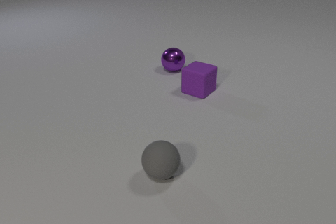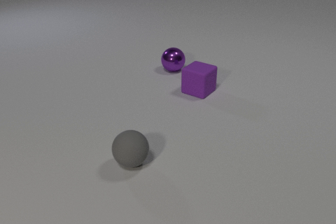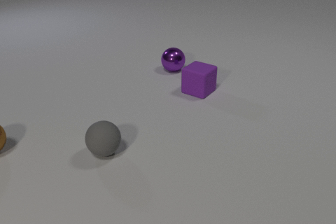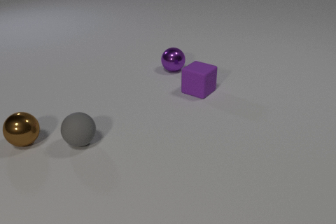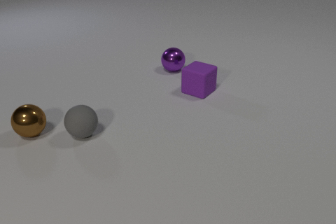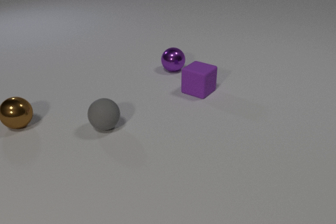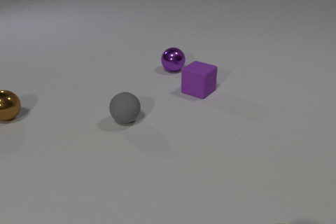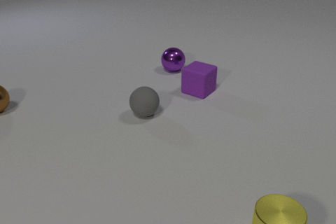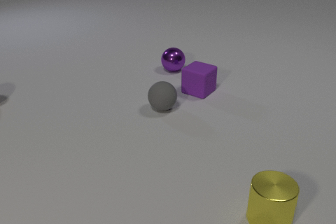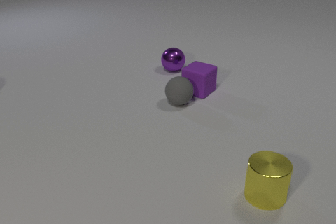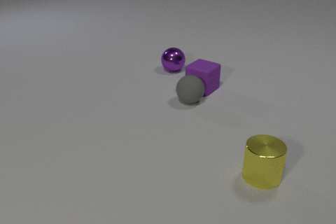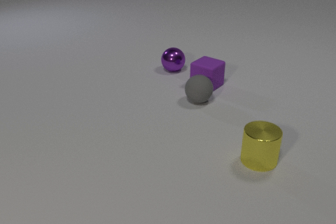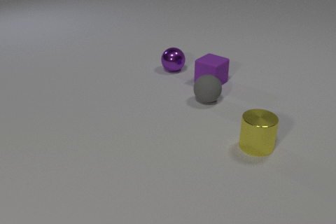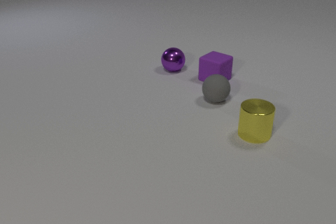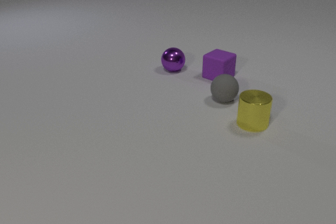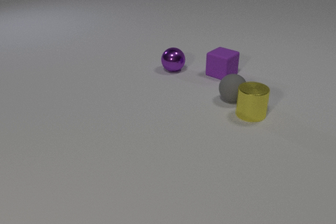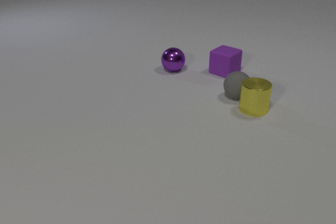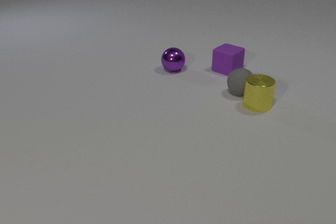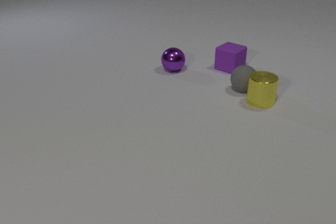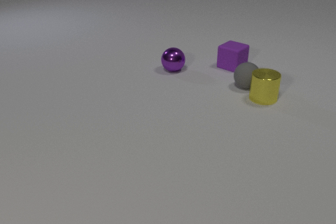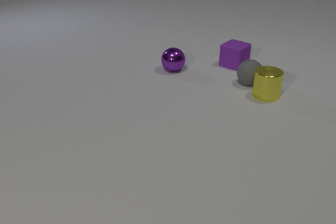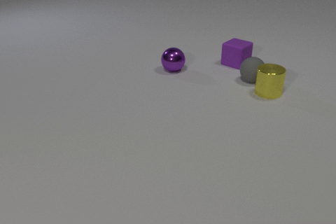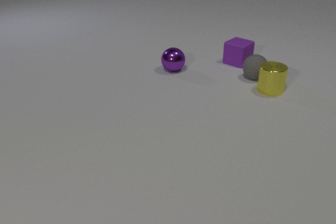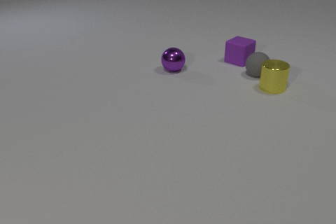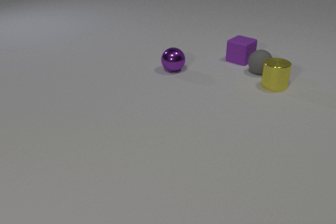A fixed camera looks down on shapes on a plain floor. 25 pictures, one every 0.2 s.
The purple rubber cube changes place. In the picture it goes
away from the camera.
The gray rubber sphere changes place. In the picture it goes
away from the camera.
0.0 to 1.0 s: The brown metal sphere comes in at the left edge, rolls away from the camera and to the right. The gray rubber sphere rolls away from the camera and to the left. The brown metal sphere and the gray rubber sphere collide.
1.0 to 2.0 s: The brown metal sphere rolls away from the camera and to the left, leaves at the left edge. The gray rubber sphere rolls to the right and away from the camera. The purple rubber cube slides away from the camera. The yellow metal cylinder comes in at the bottom edge, slides away from the camera. The gray rubber sphere and the purple rubber cube collide.
2.0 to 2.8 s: The gray rubber sphere rolls to the right. The purple rubber cube slides away from the camera and to the right. The yellow metal cylinder slides away from the camera.
2.8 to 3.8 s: The gray rubber sphere rolls away from the camera and to the right. The purple rubber cube slides away from the camera and to the right. The yellow metal cylinder slides away from the camera. The gray rubber sphere and the yellow metal cylinder collide.
3.8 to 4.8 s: The gray rubber sphere rolls away from the camera. The purple rubber cube slides away from the camera and to the right. The yellow metal cylinder slides away from the camera.
How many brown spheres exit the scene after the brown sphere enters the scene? 1.
How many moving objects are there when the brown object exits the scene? 2.
What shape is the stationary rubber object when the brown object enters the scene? cube.
